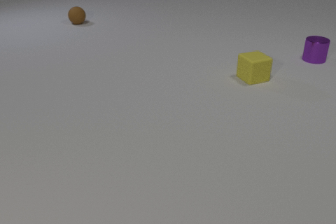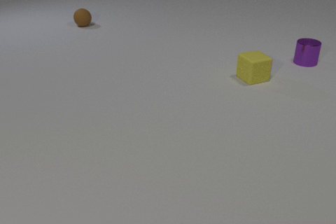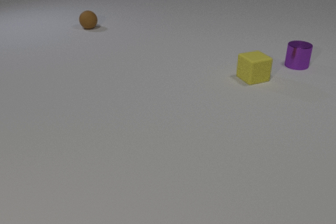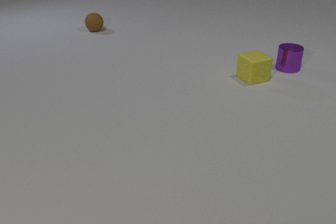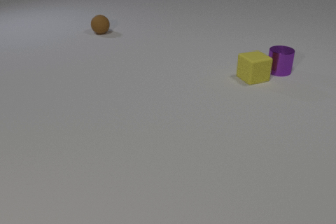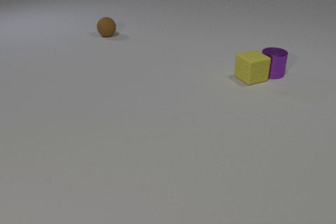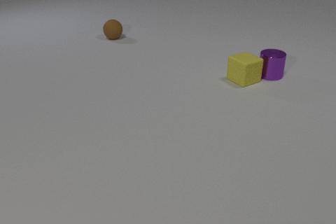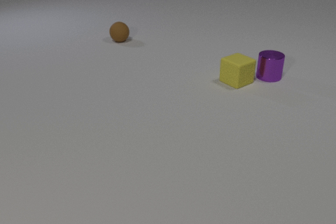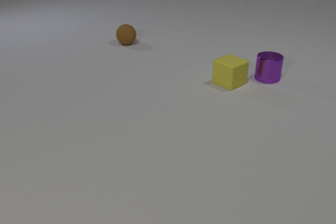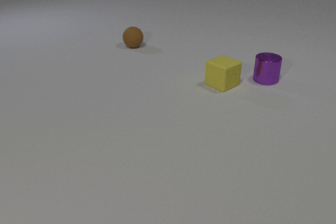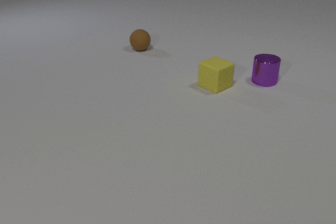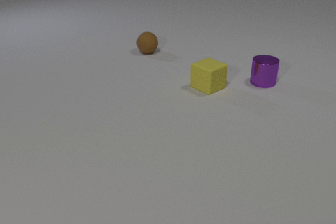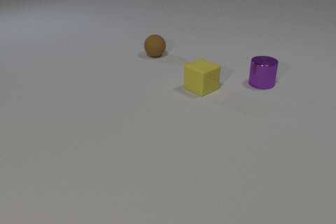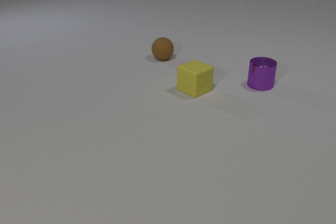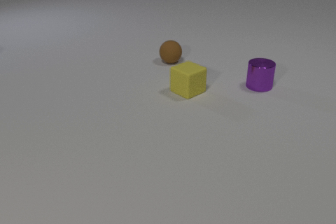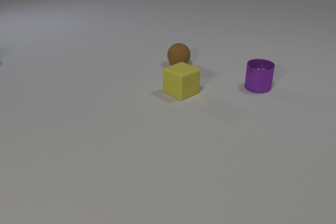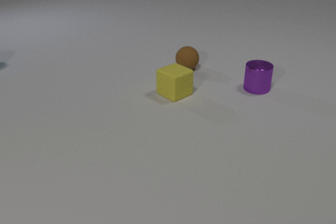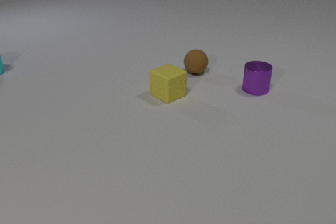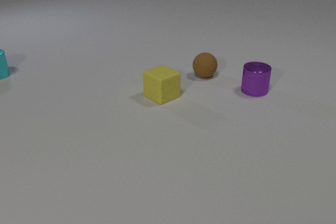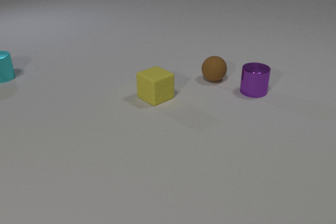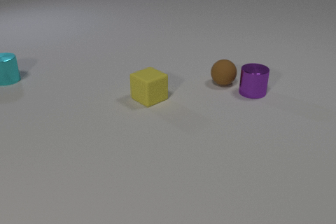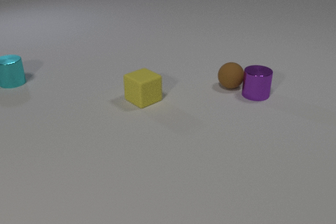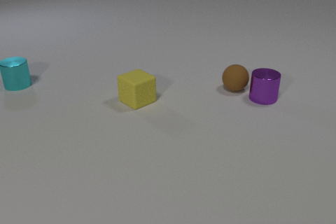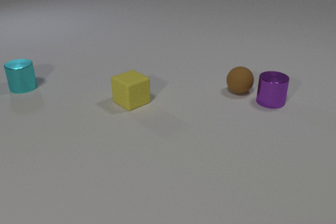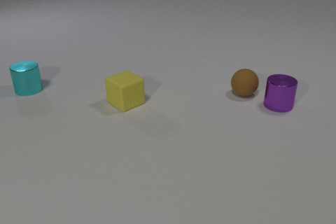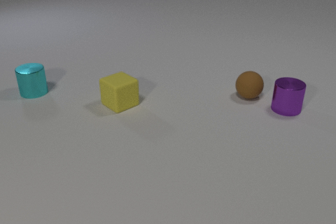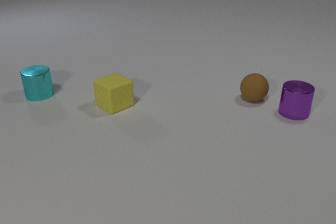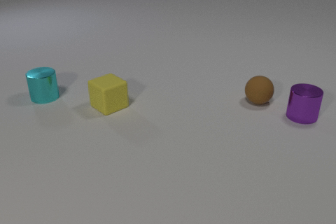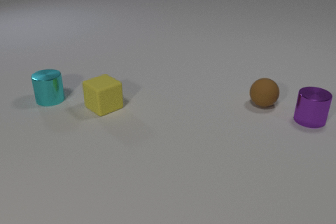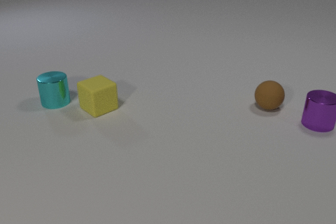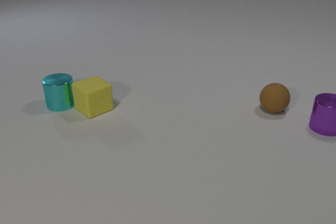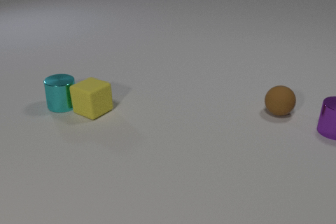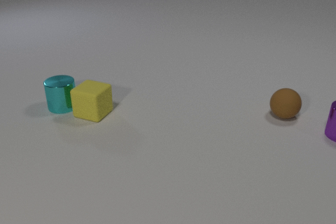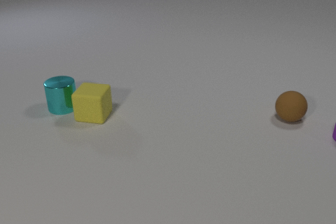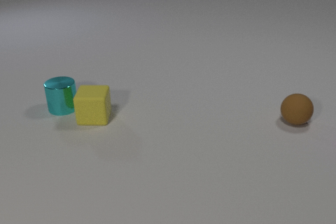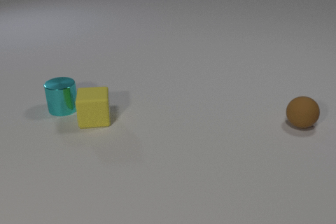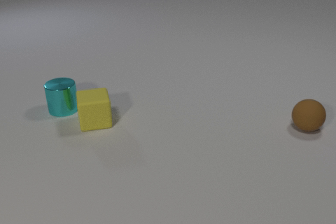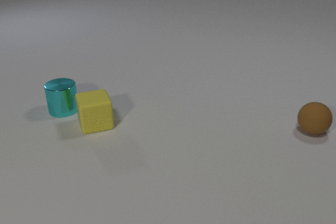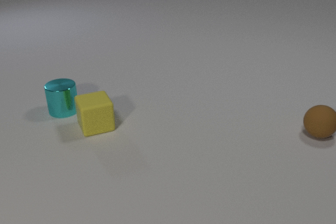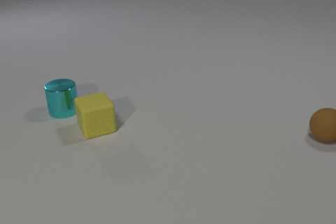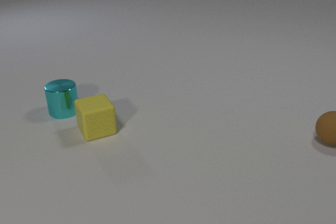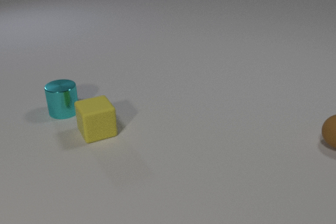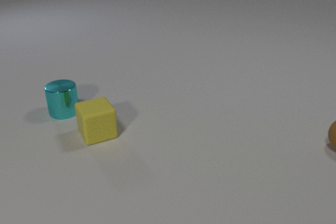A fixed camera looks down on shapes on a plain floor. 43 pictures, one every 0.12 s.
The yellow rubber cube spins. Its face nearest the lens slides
to the right.
The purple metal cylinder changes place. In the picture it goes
toward the camera.
0.00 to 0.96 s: The purple metal cylinder slides toward the camera and to the left. The yellow rubber cube slides to the left and toward the camera. The brown rubber sphere rolls toward the camera and to the right. The purple metal cylinder and the yellow rubber cube collide.
0.96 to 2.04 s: The purple metal cylinder slides toward the camera. The yellow rubber cube slides to the left and toward the camera. The cyan metal cylinder comes in at the left edge, slides toward the camera. The brown rubber sphere rolls toward the camera and to the right.
2.04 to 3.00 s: The purple metal cylinder slides toward the camera and to the right. The yellow rubber cube slides to the left. The cyan metal cylinder slides toward the camera and to the right. The brown rubber sphere rolls to the right and toward the camera. The purple metal cylinder and the brown rubber sphere collide.
3.00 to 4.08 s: The purple metal cylinder slides to the right and toward the camera, leaves at the right edge. The yellow rubber cube slides to the left and toward the camera, spins so that its near face slides to the right, counterclockwise seen from above. The cyan metal cylinder slides toward the camera and to the right. The brown rubber sphere rolls to the right and toward the camera. The yellow rubber cube and the cyan metal cylinder collide.
4.08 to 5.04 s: The yellow rubber cube slides toward the camera, spins counterclockwise seen from above by about 30 degrees, its near face sliding to the right. The cyan metal cylinder slides toward the camera. The brown rubber sphere rolls to the right and toward the camera.
What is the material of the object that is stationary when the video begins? rubber.
Are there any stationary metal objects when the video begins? no.
How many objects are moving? 4.
